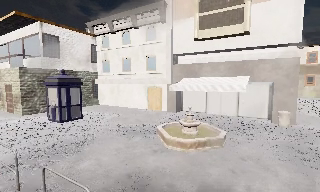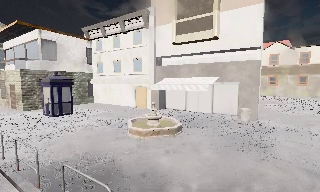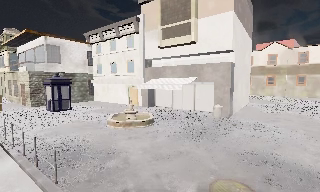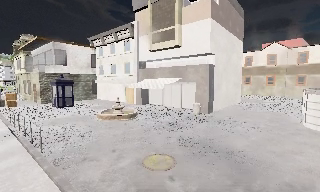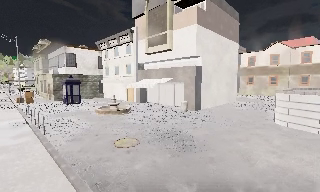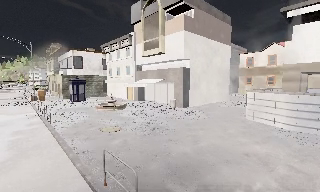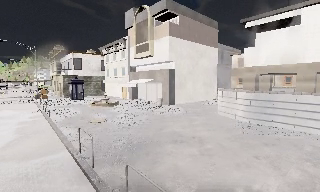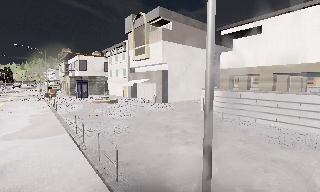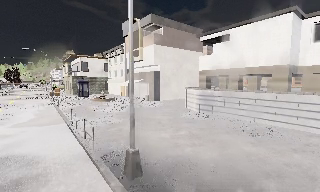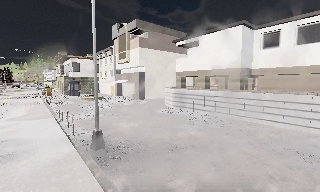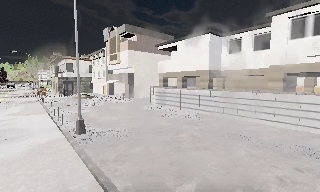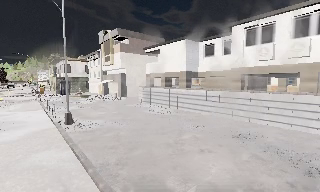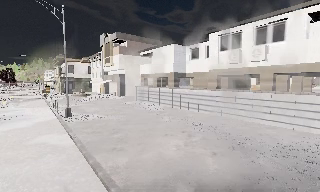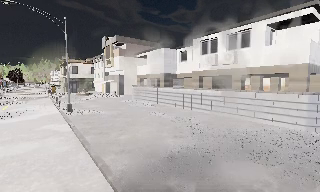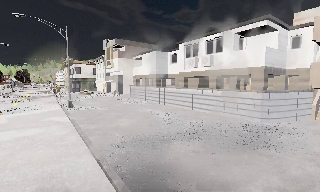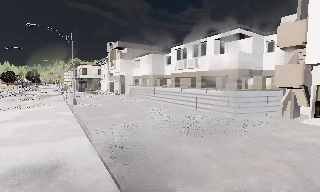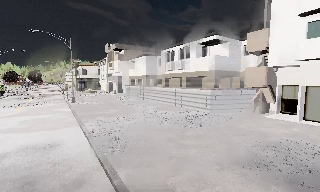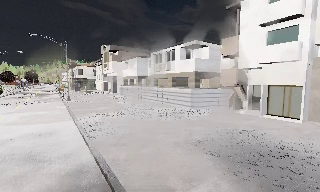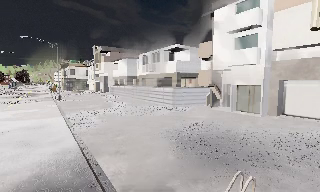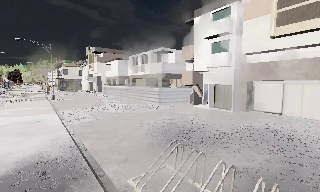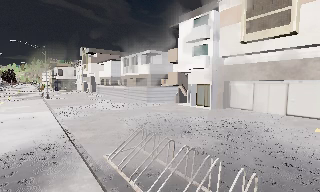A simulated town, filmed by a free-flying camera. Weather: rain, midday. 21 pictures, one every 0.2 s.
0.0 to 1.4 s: The camera pans to its left, which is counterclockwise from overhead, by about 20 degrees. It travels to its right and backward, about 16 m, so close, fixed things drift to the left.
1.4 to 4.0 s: The camera travels backward and to its right, about 25 m, so what stands in front gets smaller.
The film runs backward here.
